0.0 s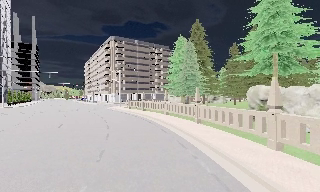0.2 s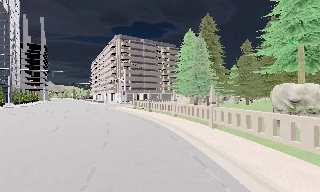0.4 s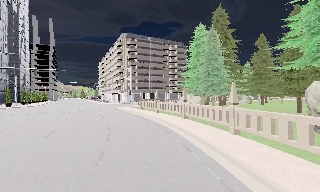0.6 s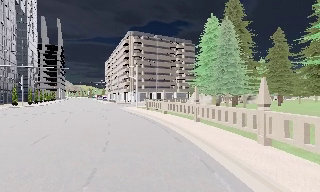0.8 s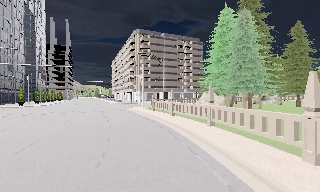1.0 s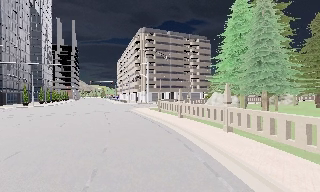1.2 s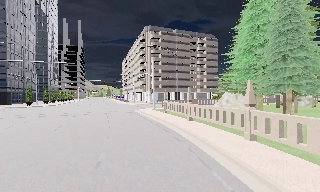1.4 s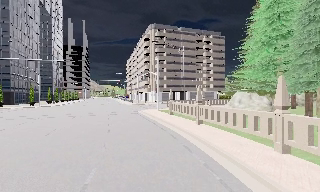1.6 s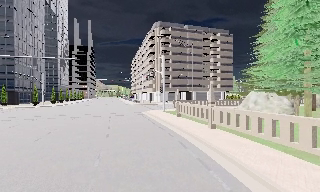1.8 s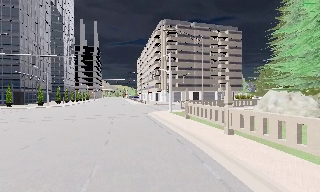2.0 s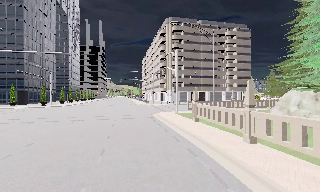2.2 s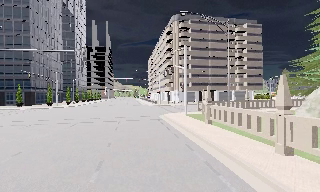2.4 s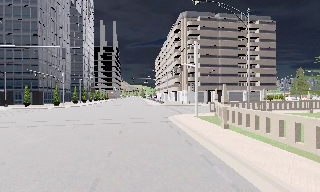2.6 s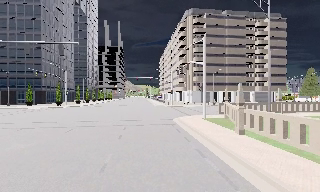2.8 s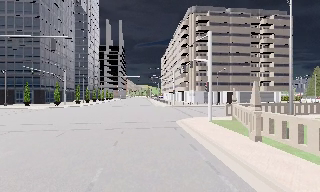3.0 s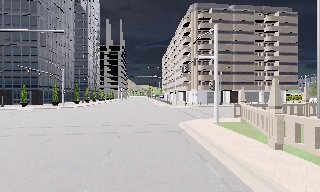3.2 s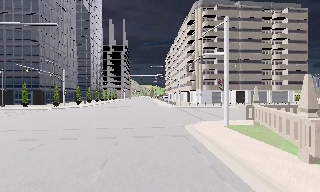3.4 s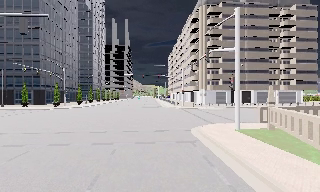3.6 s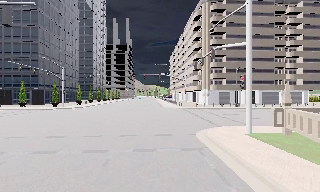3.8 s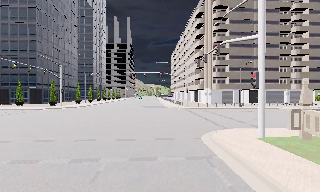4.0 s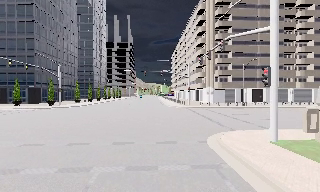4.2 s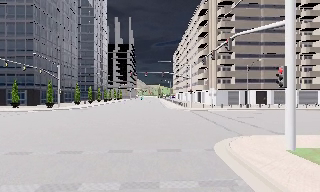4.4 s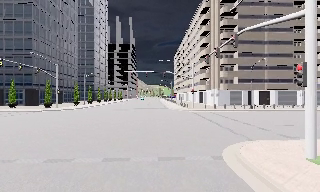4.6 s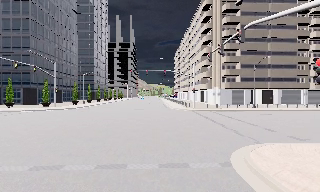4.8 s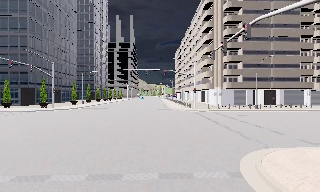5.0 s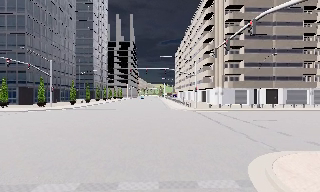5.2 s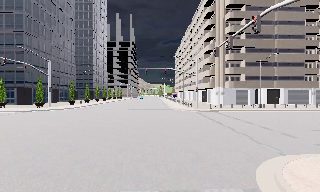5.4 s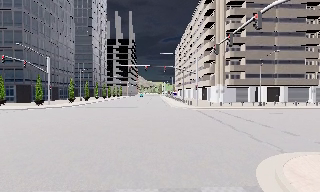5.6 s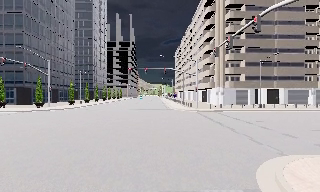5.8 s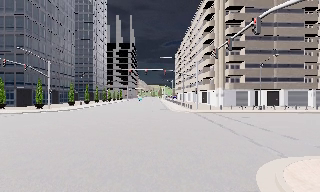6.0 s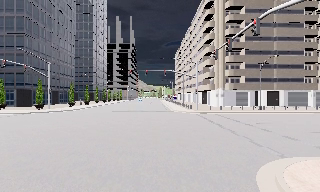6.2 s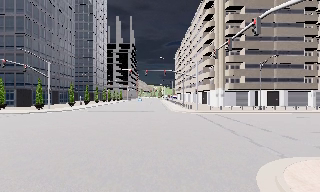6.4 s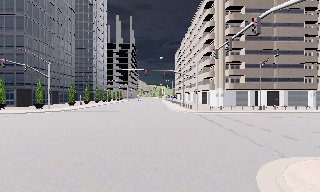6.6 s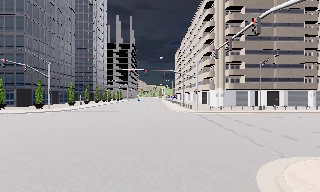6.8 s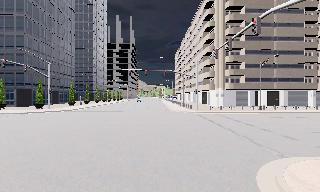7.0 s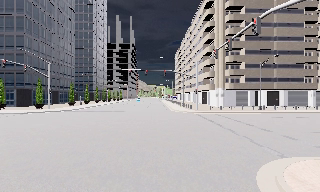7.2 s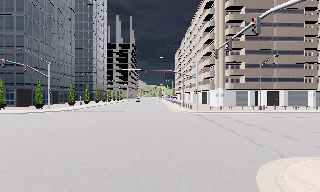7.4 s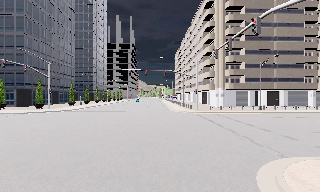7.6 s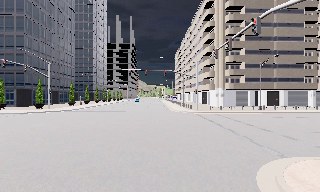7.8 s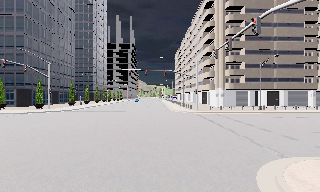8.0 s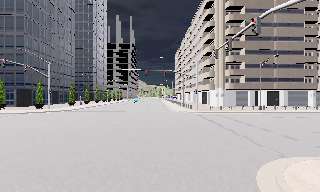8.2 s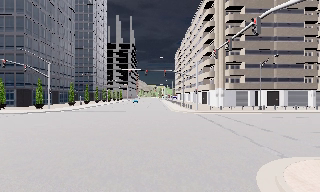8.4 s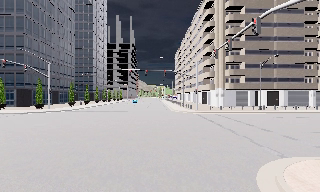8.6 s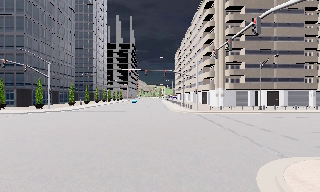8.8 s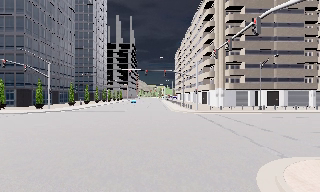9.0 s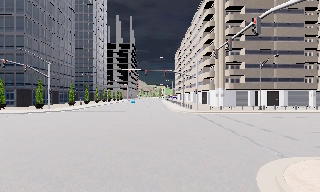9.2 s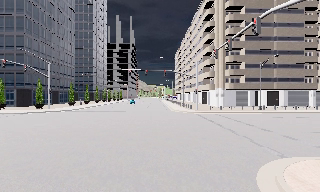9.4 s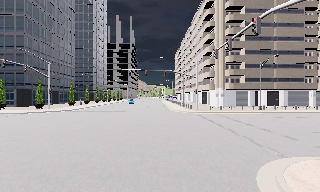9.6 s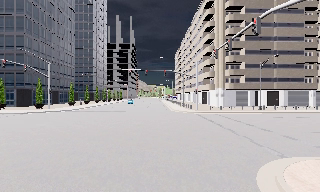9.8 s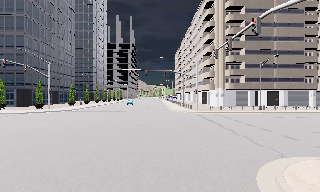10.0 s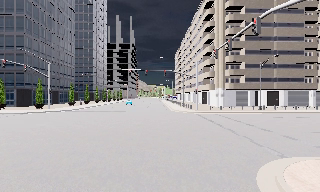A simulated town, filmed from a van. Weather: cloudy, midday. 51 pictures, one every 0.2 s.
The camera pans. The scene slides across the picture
to the right.
The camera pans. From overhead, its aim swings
counterclockwise.
0.0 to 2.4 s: The scene slides to the right, as the camera pans about 25 degrees to its left. It travels forward, about 18 m, so what stands in front looms larger.
2.4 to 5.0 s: The camera travels forward, about 12 m, so what stands in front looms larger. It loses speed.
5.0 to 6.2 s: The camera shifts only a little, or ends up much as it began.
6.2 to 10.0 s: The camera keeps its place and its aim.
The film runs forward here.
